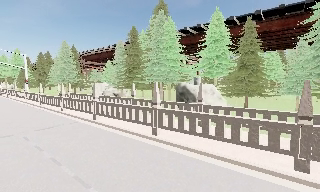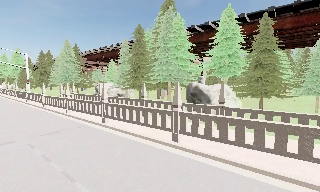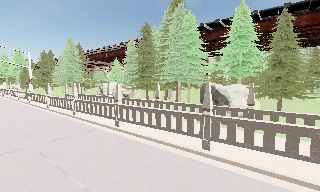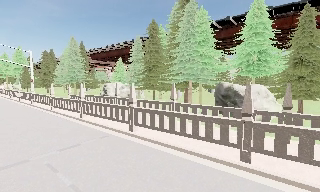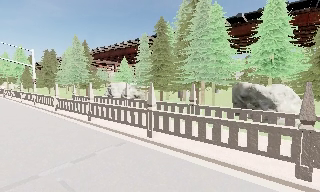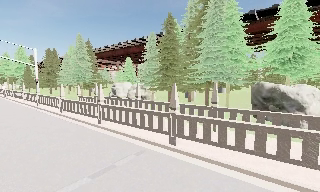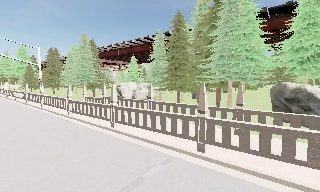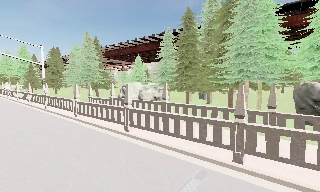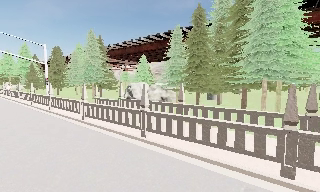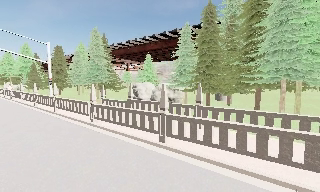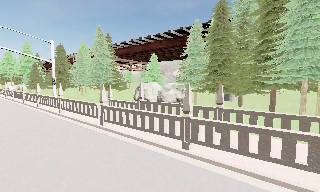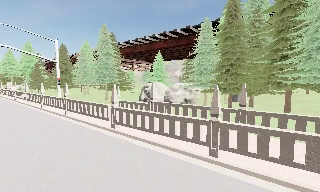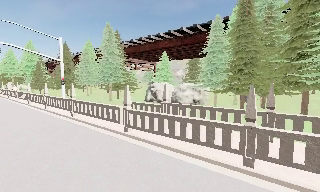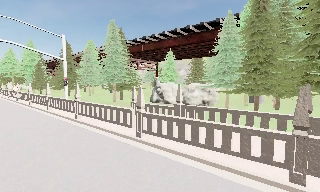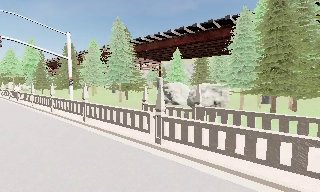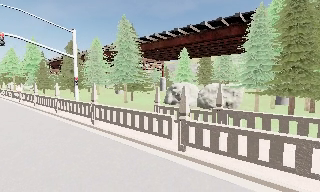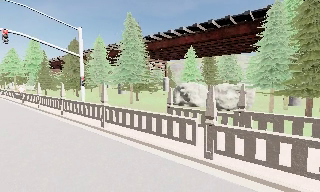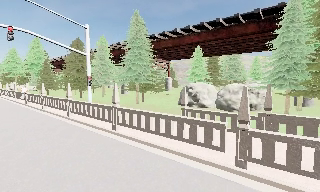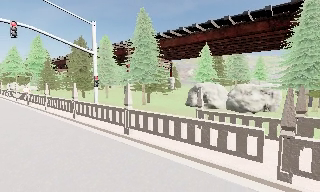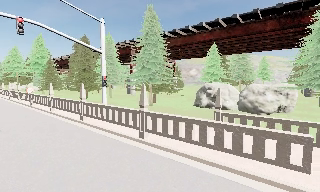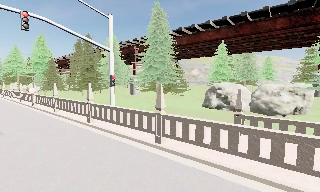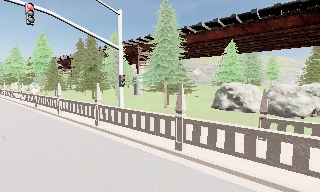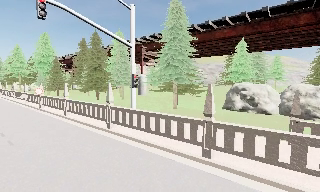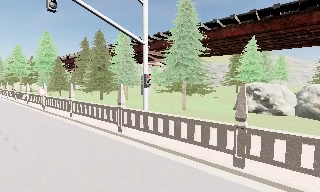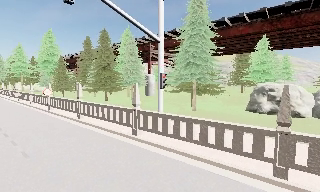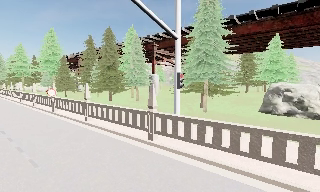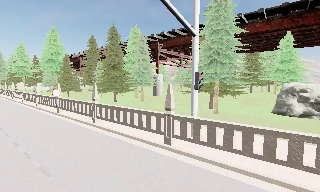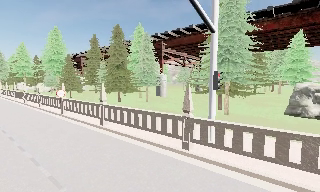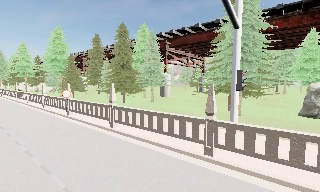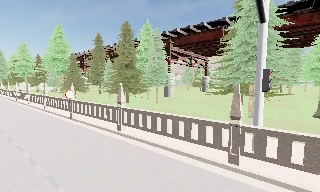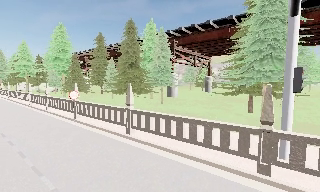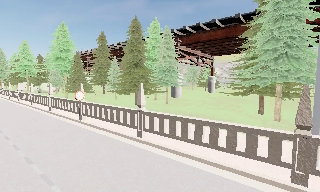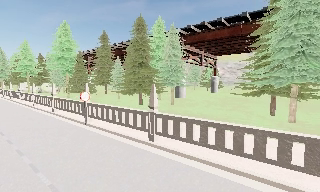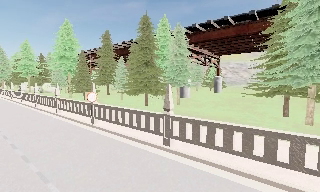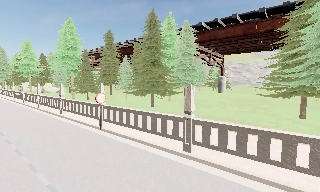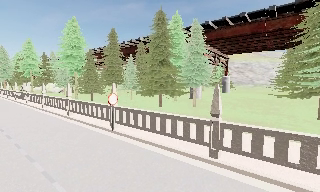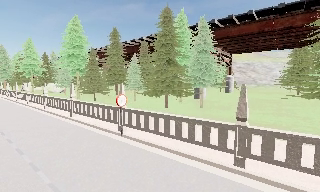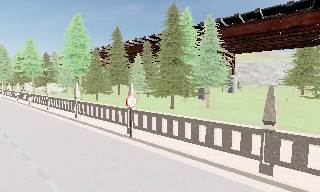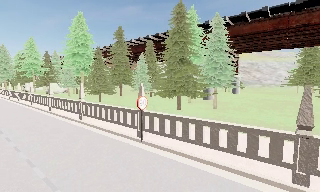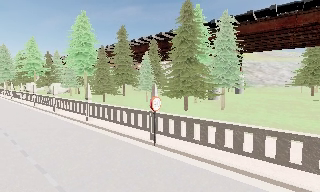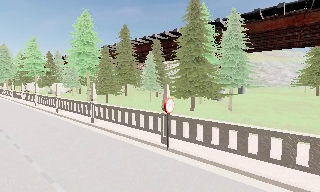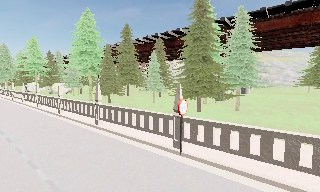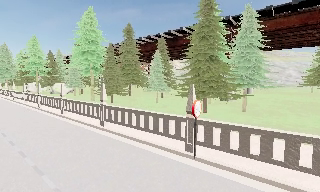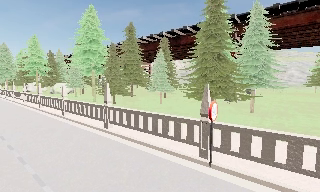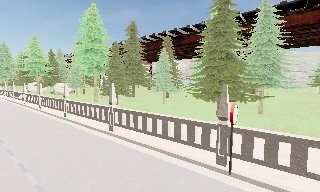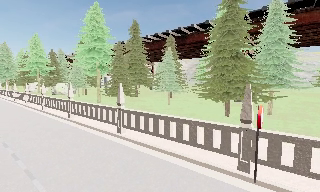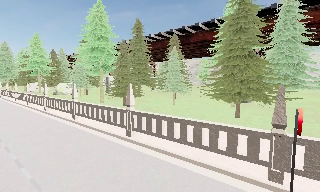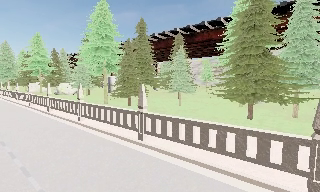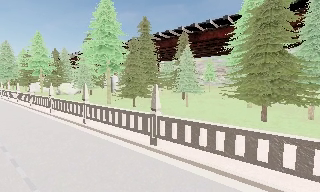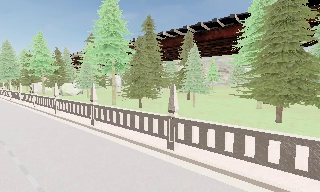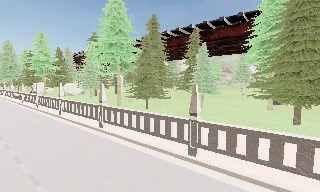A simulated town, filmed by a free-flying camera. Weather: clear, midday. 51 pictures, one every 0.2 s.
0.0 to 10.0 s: The camera travels to its left and forward, about 55 m, so close, fixed things drift to the right. It loses speed.
The film runs forward here.
